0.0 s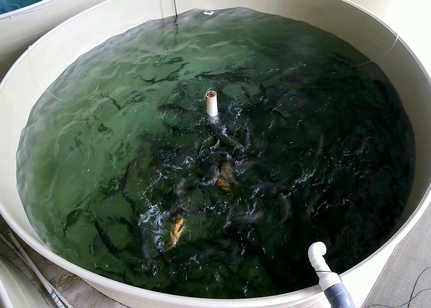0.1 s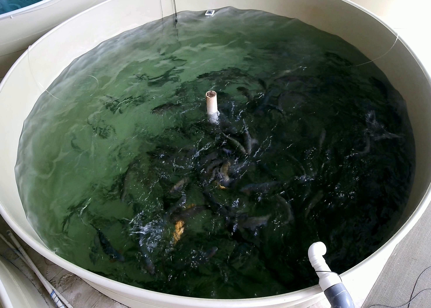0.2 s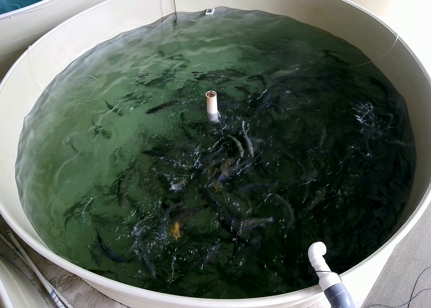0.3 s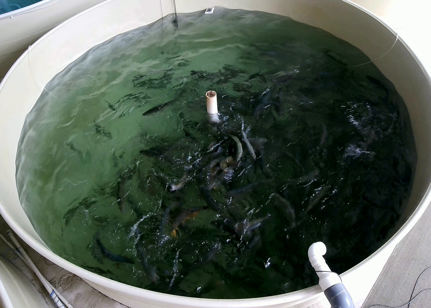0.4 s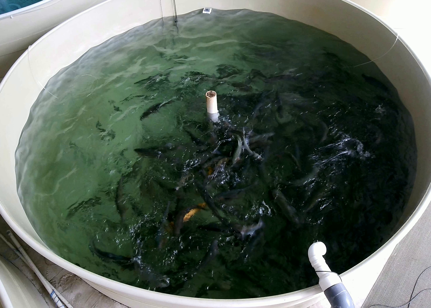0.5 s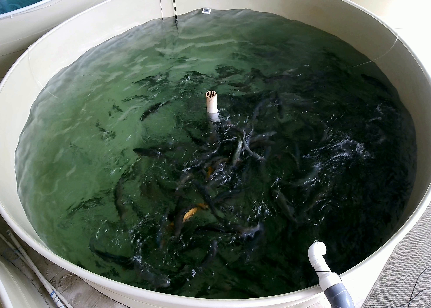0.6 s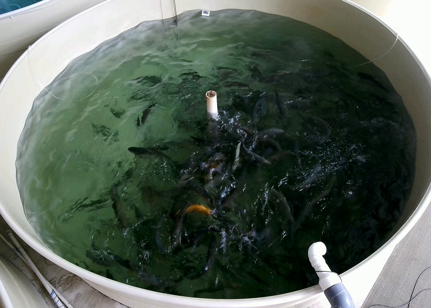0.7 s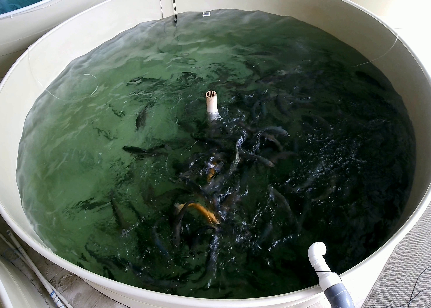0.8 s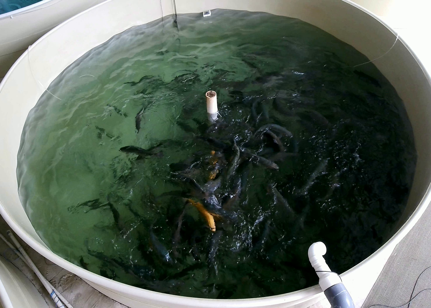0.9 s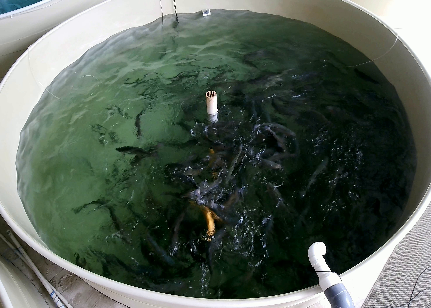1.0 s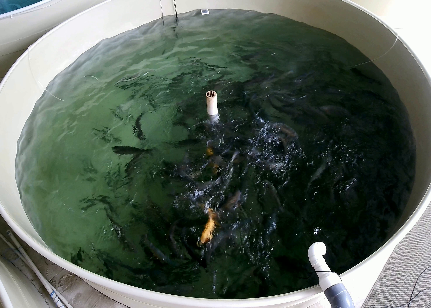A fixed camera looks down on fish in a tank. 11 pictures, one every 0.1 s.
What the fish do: Weak feeding.
